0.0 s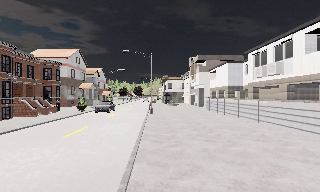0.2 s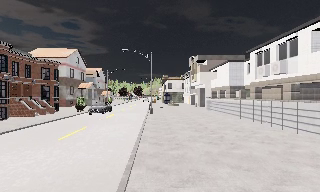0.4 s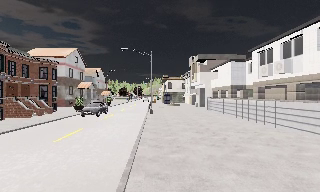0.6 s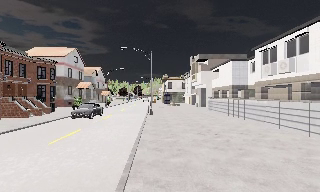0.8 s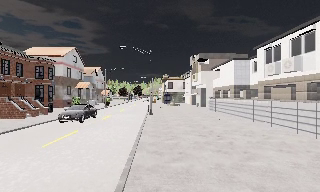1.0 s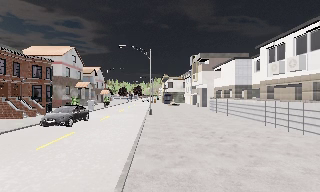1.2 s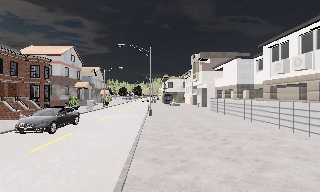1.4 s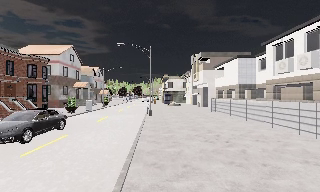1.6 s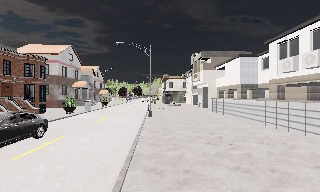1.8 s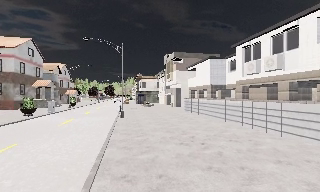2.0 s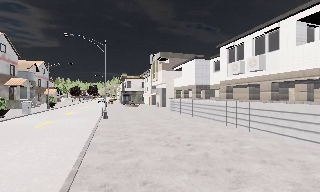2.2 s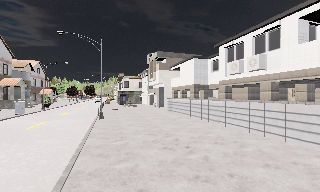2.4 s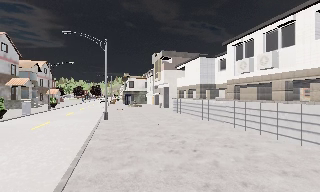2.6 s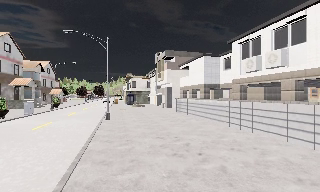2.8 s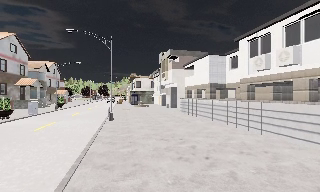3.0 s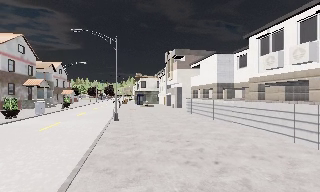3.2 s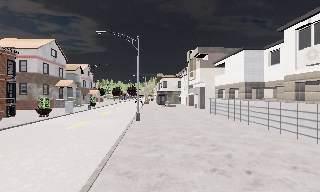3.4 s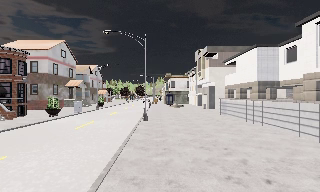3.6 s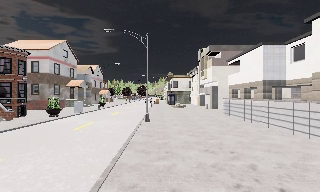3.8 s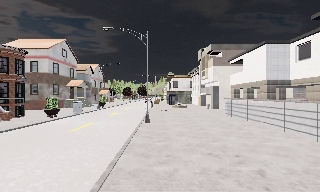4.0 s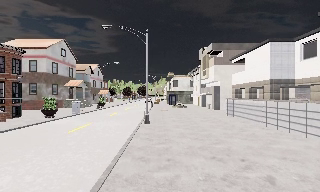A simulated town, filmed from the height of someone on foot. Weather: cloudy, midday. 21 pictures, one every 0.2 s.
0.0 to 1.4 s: The camera travels forward, about 2.5 m, so what stands in front looms larger.
1.4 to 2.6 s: The camera swings to its right by about 15 degrees, and the scene slides to the left. It travels forward, about 2 m, so what stands in front looms larger.
2.6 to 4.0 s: The scene slides to the right, as the camera pans about 15 degrees to its left. It travels forward, about 2.5 m, so what stands in front looms larger.
The film runs forward here.
